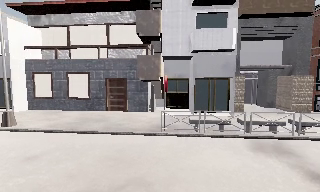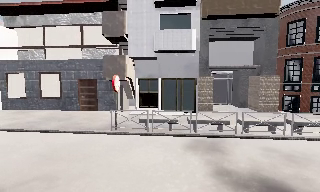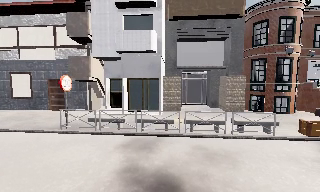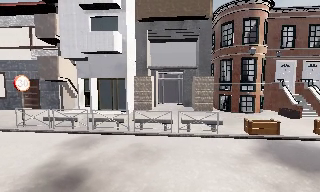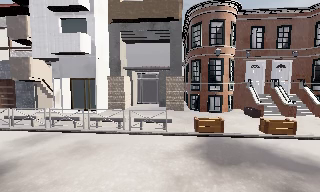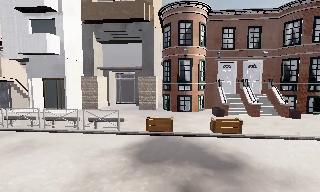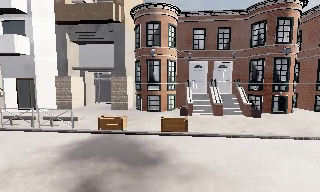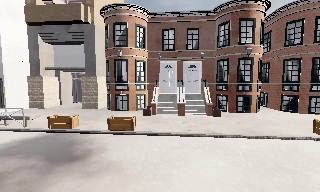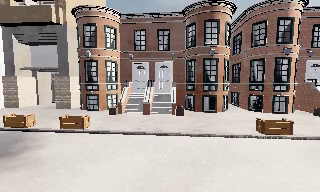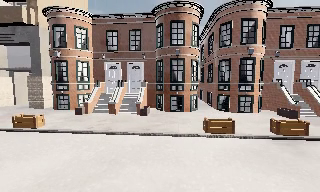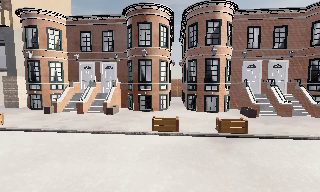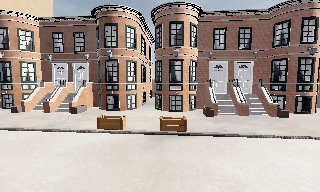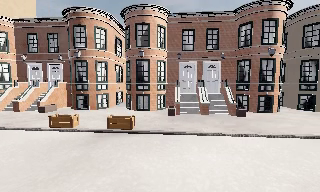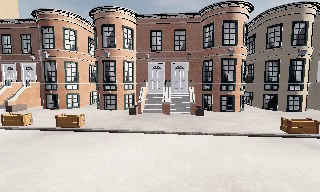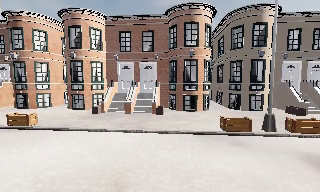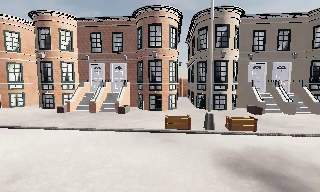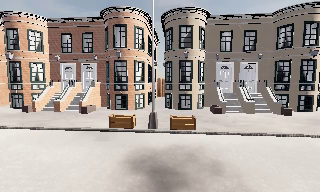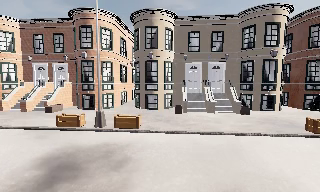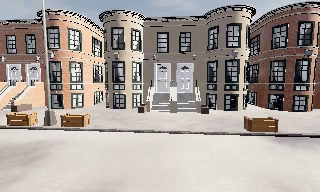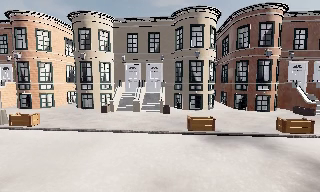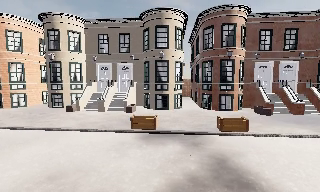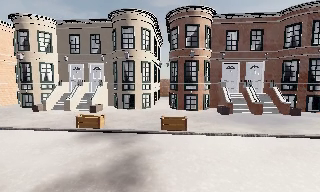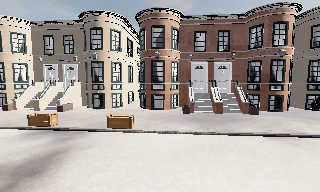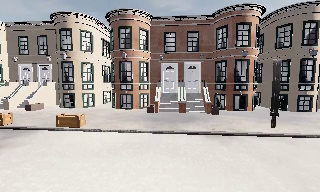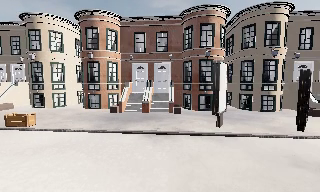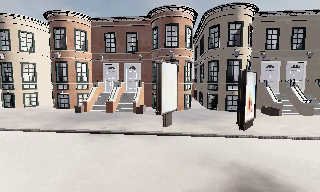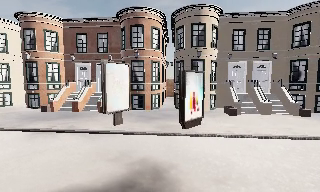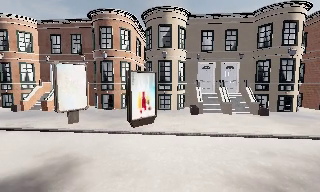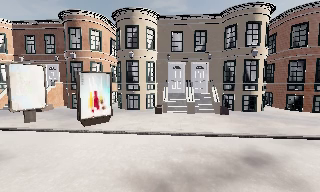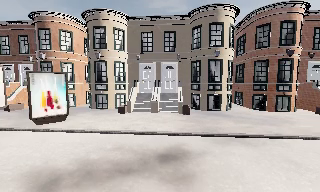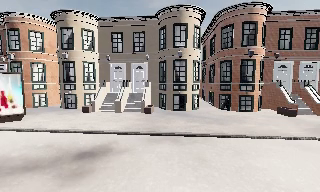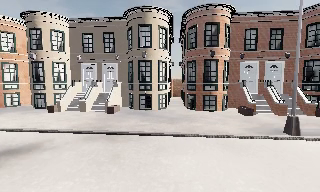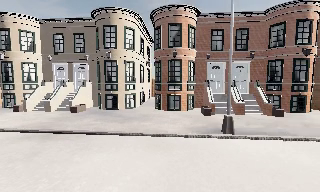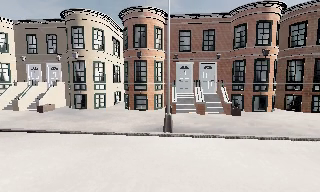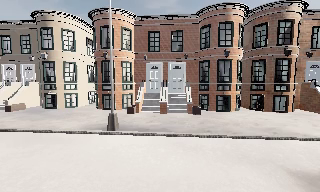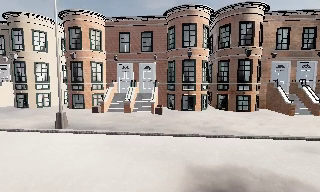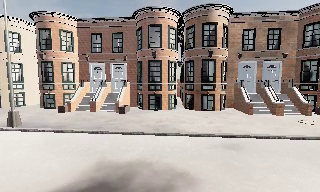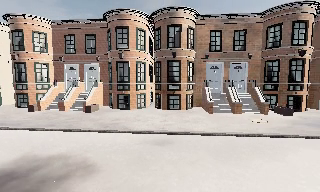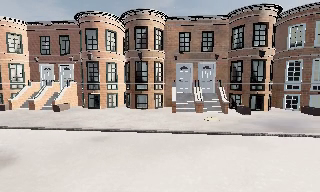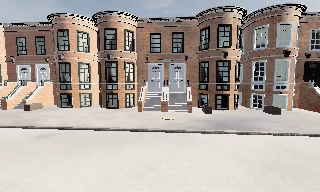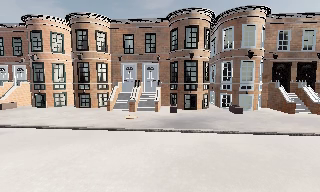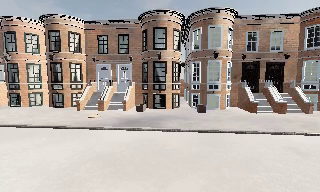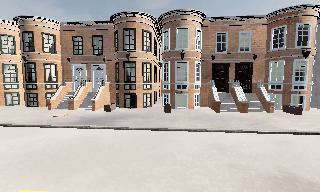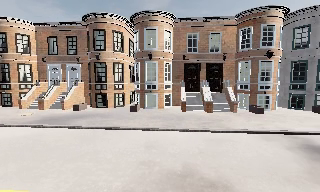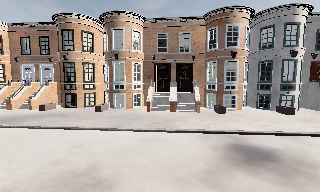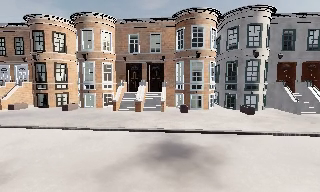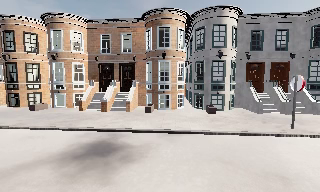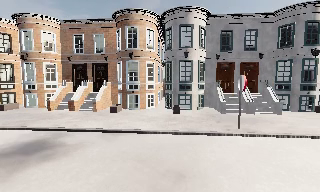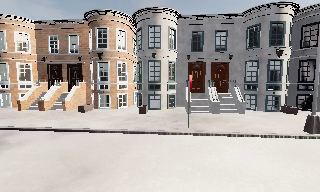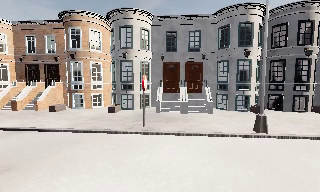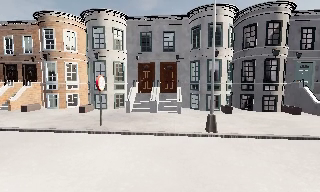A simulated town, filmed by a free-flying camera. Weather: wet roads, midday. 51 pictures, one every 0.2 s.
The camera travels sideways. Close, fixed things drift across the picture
to the left.
0.0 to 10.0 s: The camera travels to its right, about 110 m, so close, fixed things drift to the left.
The film runs forward here.
